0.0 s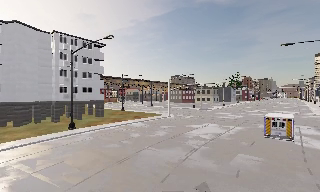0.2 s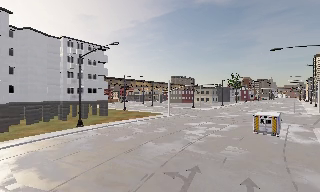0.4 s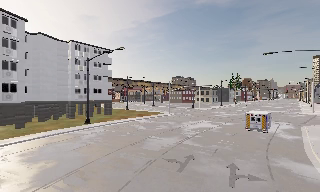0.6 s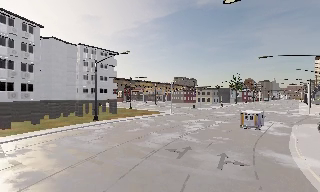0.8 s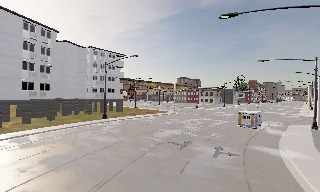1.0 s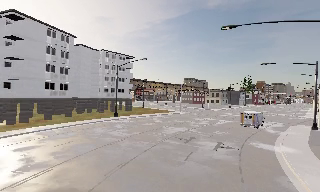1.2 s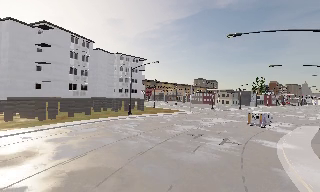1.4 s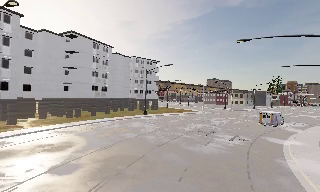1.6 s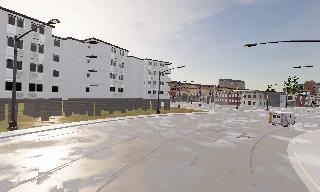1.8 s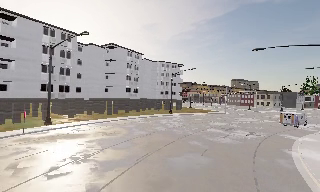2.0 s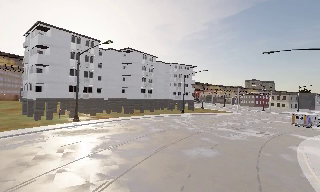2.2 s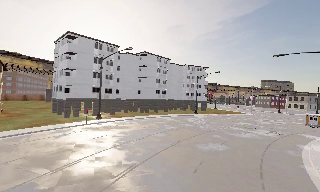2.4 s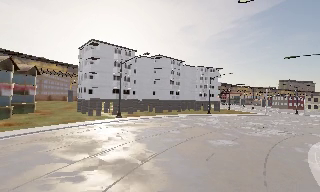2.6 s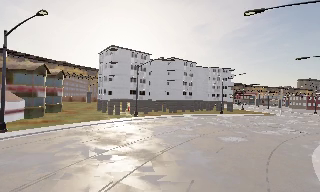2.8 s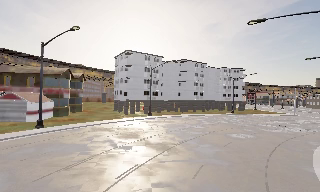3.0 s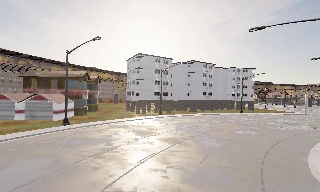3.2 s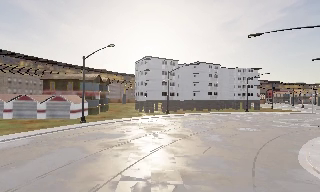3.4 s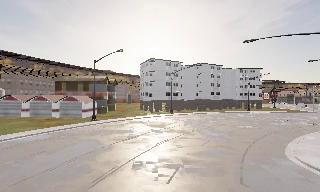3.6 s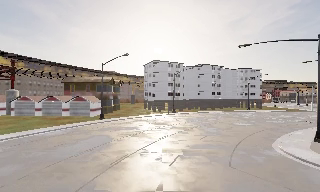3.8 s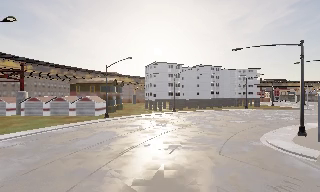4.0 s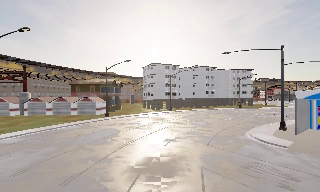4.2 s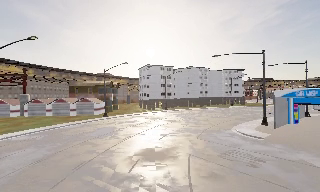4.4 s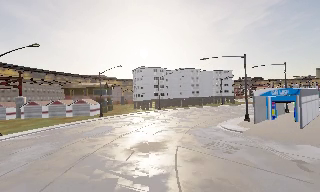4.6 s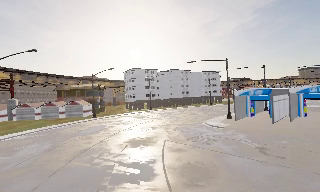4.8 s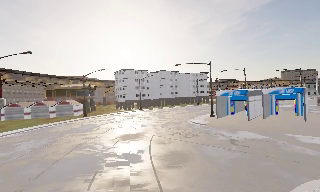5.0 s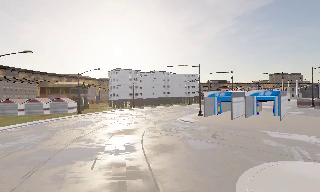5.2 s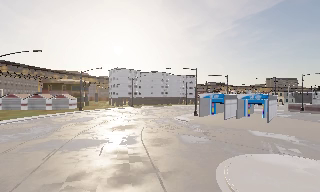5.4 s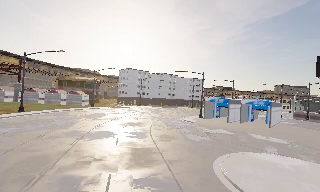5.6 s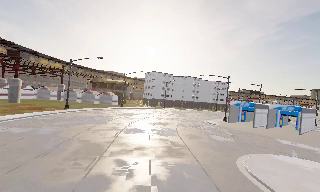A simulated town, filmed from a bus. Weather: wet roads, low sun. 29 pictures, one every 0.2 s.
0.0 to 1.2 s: The camera travels backward, about 12 m, so what stands in front gets smaller.
1.2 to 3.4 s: The camera pans to its left, which is counterclockwise from overhead, by about 40 degrees. It travels backward, about 25 m.
3.4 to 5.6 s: The camera travels backward, about 25 m, so what stands in front gets smaller.
The film runs backward here.
